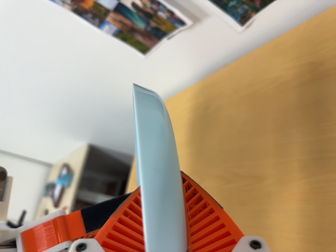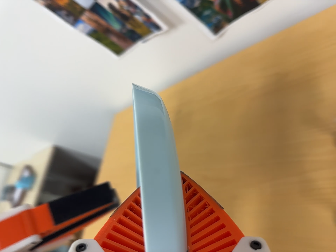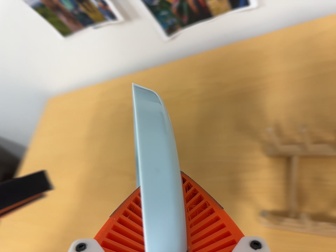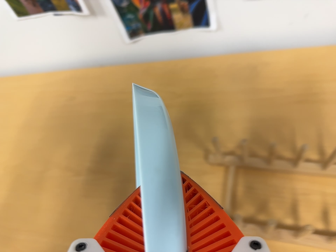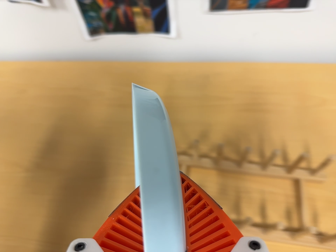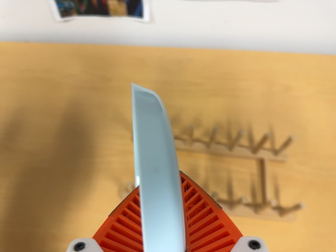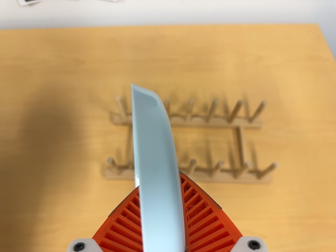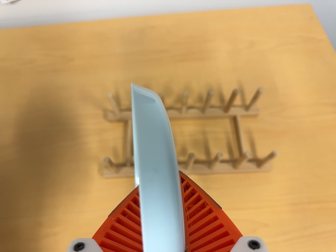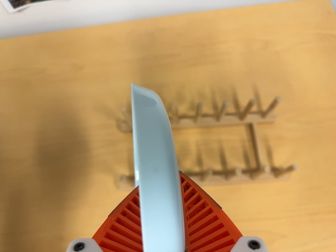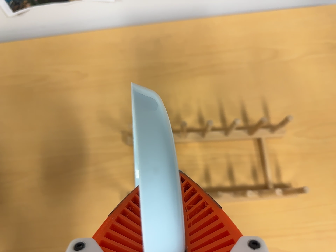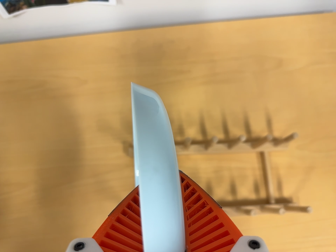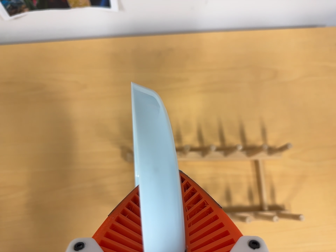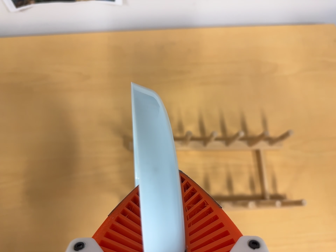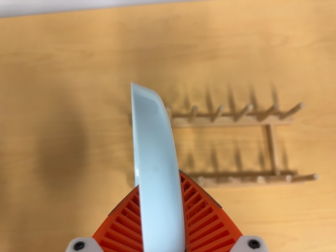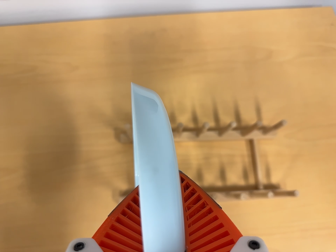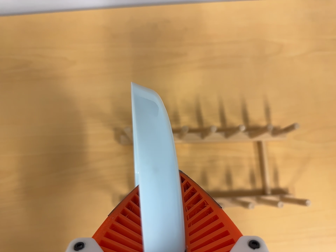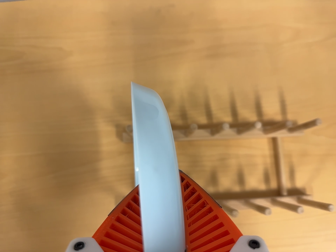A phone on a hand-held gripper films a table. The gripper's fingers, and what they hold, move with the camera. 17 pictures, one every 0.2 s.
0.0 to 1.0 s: The camera swings to its right by about 55 degrees, and the scene slides to the left. It travels backward, to its left and toward the bottom of its view, about 9 cm. It rolls about its line of sight by about 20 degrees, and the scene rotates clockwise.
1.0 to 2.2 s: The camera travels toward the top of its view, about 12 cm. Its aim tips toward the bottom of its view by about 10 degrees.
2.2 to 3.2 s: The camera travels forward, about 7 cm, so what stands in front looms larger.
The film runs forward here.
